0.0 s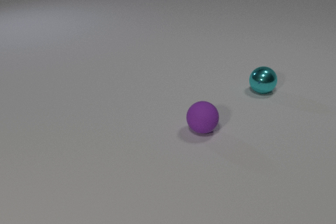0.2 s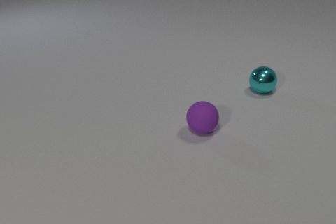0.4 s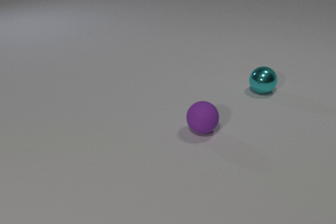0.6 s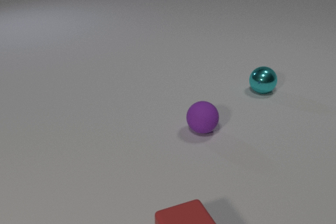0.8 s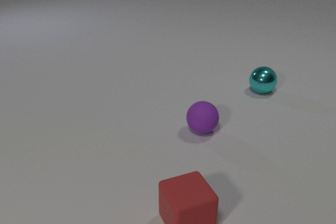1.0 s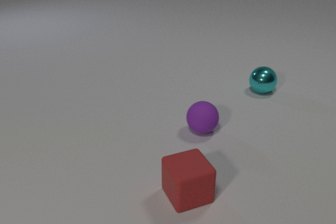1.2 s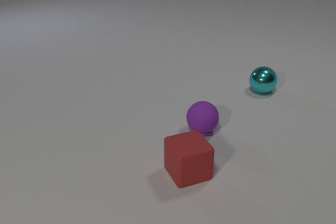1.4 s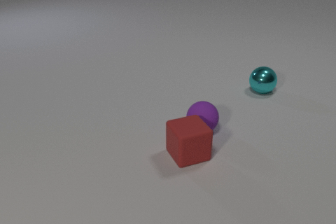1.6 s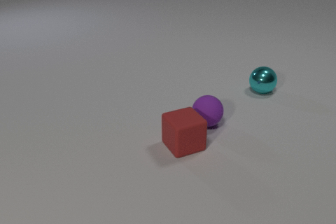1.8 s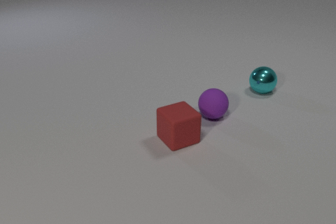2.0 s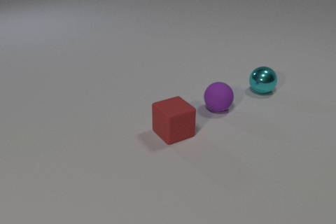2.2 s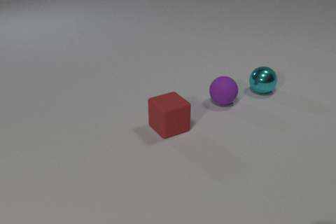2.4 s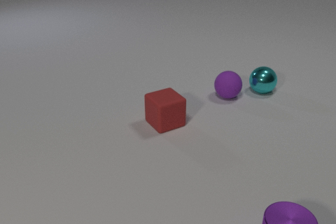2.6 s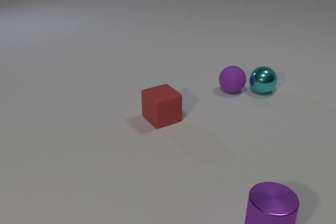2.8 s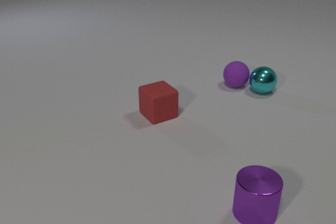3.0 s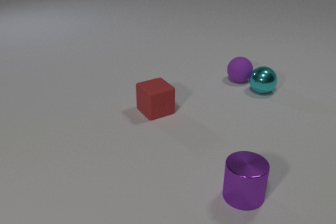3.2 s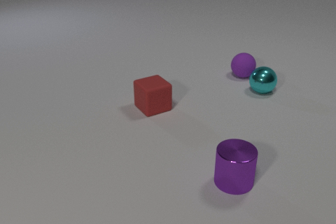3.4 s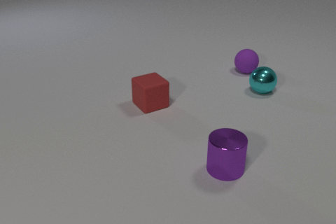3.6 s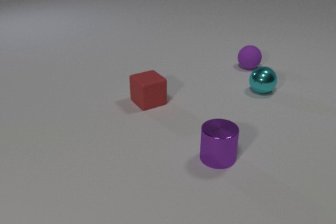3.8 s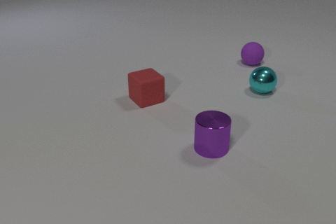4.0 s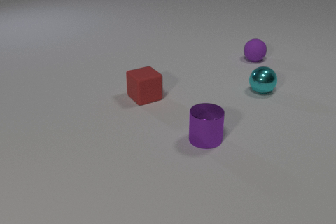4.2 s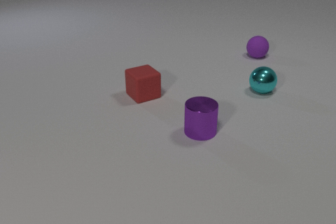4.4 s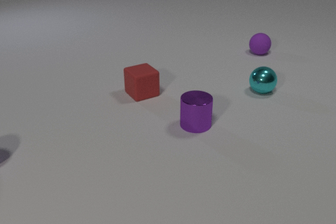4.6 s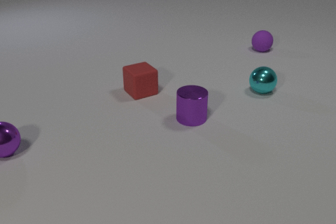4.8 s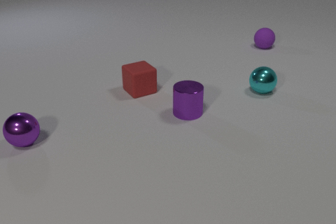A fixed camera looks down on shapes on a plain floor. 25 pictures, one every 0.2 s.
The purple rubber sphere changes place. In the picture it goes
away from the camera.
The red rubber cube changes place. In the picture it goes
away from the camera.
0.0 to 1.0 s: The red rubber cube comes in at the bottom edge, slides away from the camera.
1.0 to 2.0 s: The red rubber cube slides away from the camera. The purple rubber sphere rolls away from the camera. The red rubber cube and the purple rubber sphere collide.
2.0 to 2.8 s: The red rubber cube slides away from the camera and to the left. The purple rubber sphere rolls away from the camera. The purple metal cylinder comes in at the bottom edge, slides away from the camera and to the left.
2.8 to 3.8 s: The red rubber cube slides away from the camera. The purple rubber sphere rolls away from the camera. The purple metal cylinder slides away from the camera and to the left.
3.8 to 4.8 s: The red rubber cube slides away from the camera. The purple rubber sphere rolls away from the camera. The purple metal sphere comes in at the left edge, rolls to the right and away from the camera. The purple metal cylinder slides away from the camera.
What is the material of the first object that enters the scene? rubber.
Are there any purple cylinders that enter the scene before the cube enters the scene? no.
How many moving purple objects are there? 3.
